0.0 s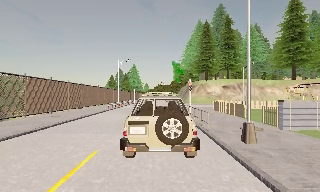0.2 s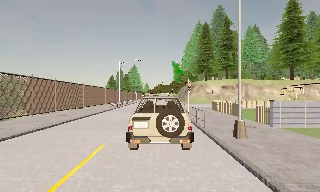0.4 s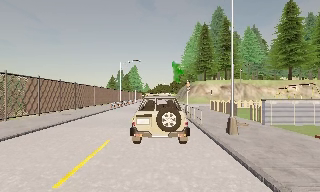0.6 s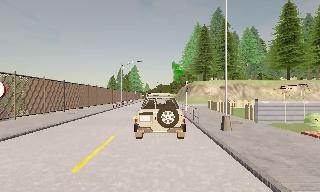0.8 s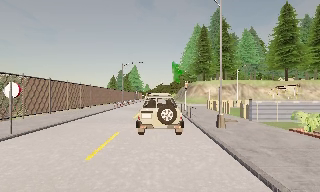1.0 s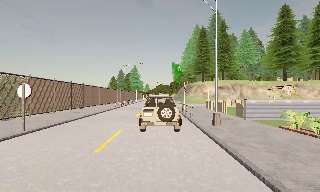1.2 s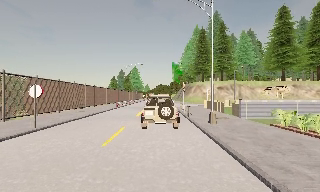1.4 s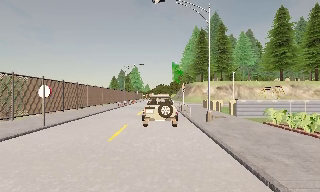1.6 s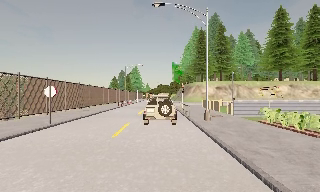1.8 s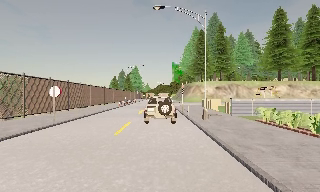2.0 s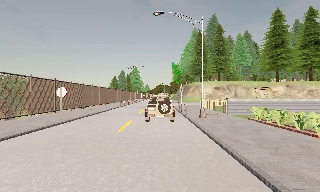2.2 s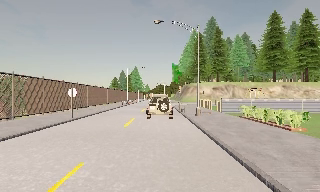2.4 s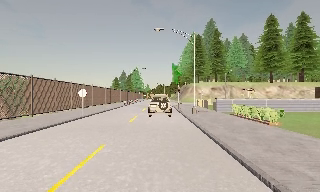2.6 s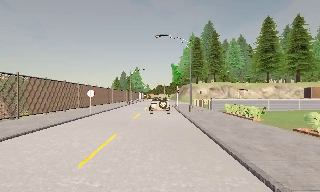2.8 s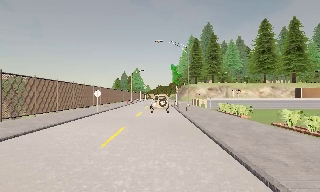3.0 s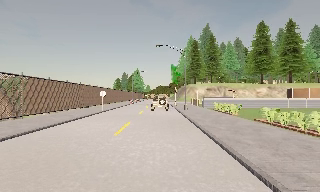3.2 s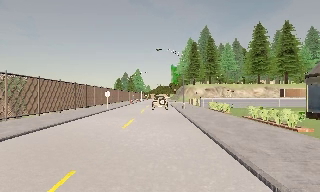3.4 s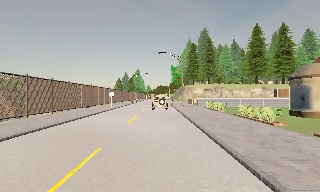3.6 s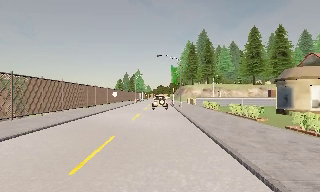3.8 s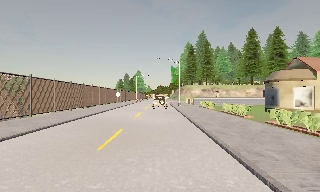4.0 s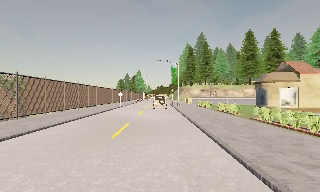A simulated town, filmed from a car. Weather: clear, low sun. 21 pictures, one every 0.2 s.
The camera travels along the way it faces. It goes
backward.
0.0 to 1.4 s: The camera travels backward, about 4.5 m, so what stands in front gets smaller.
1.4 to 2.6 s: The camera travels backward, about 6 m, so what stands in front gets smaller. It gains speed.
2.6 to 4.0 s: The camera travels backward, about 11 m, so what stands in front gets smaller.
The film runs backward here.
